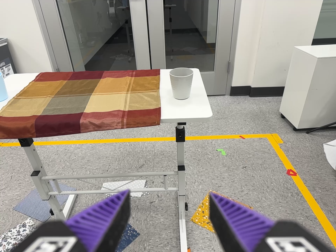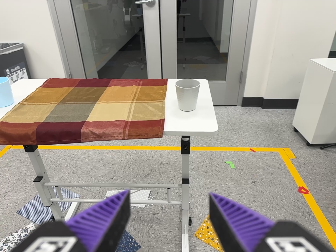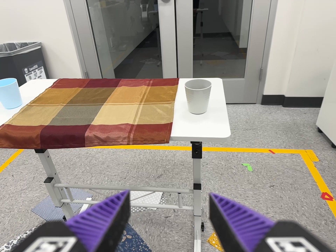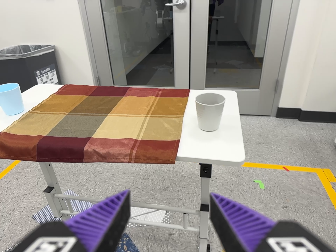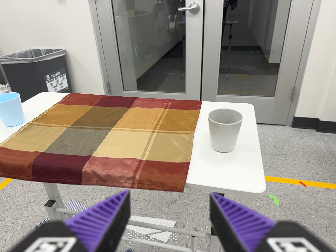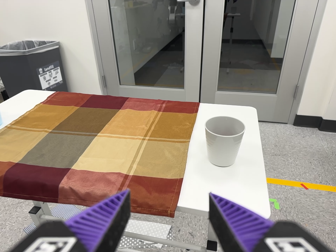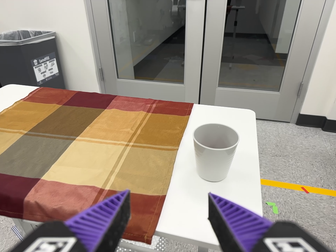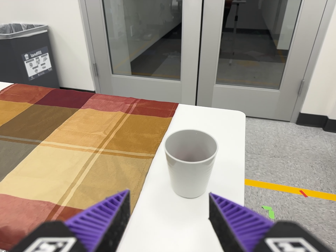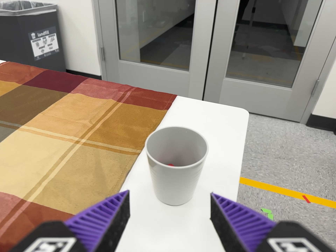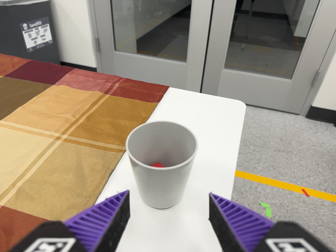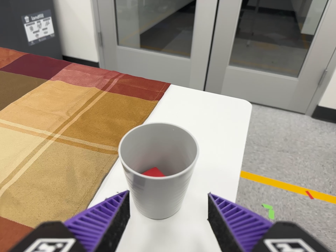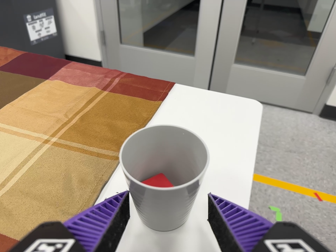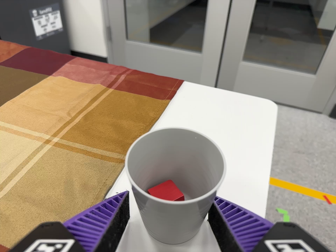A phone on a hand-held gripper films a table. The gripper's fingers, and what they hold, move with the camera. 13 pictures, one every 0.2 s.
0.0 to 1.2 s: The camera pans to its left by about 10 degrees. It travels forward and toward the top of its view, about 38 cm, so what stands in front looms larger. It rolls about its line of sight by about 10 degrees, and the scene rotates clockwise.
1.2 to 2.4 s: The camera travels forward and to its right, about 24 cm, so what stands in front looms larger.
The film runs forward here.
